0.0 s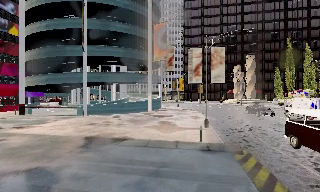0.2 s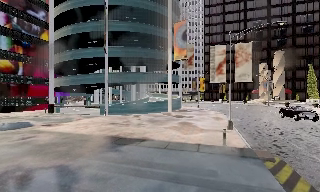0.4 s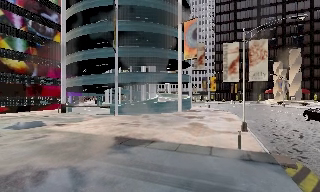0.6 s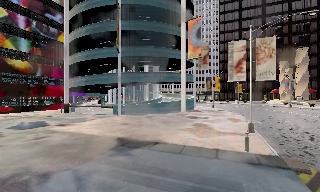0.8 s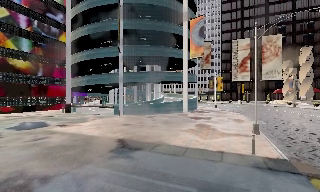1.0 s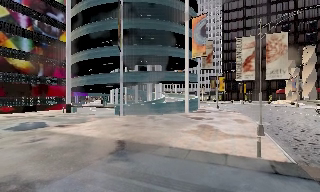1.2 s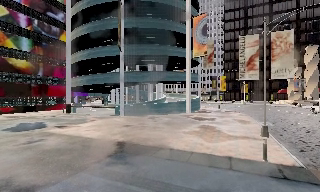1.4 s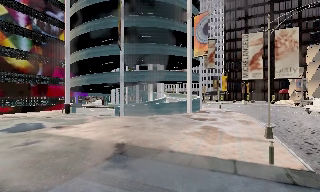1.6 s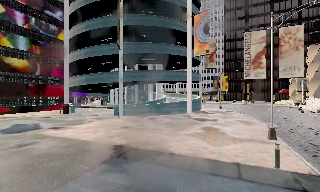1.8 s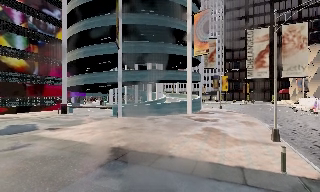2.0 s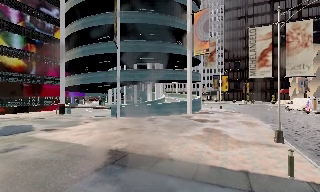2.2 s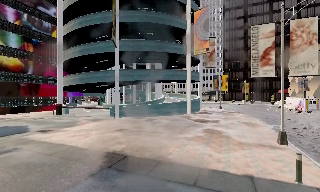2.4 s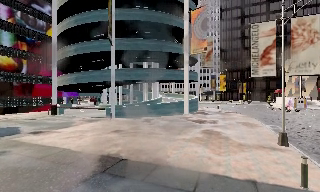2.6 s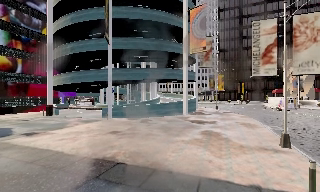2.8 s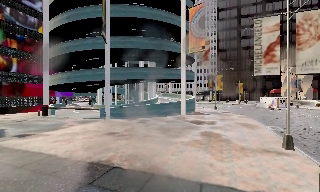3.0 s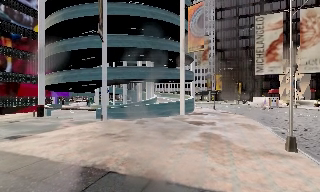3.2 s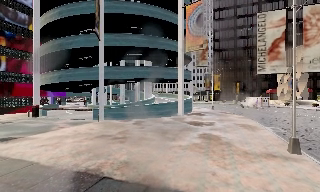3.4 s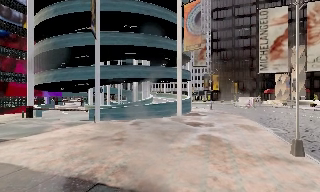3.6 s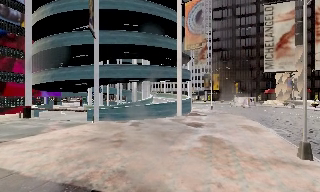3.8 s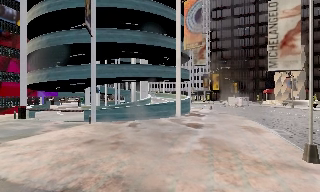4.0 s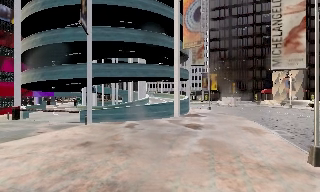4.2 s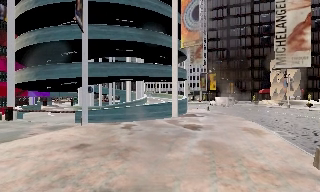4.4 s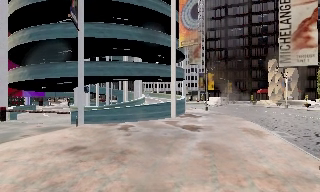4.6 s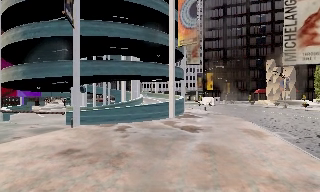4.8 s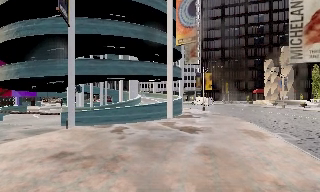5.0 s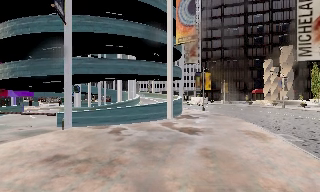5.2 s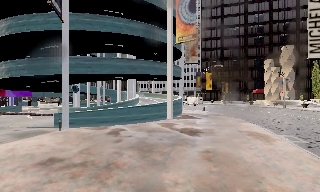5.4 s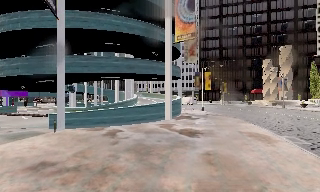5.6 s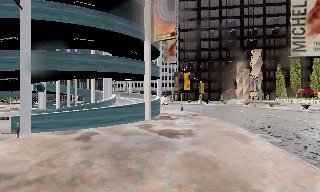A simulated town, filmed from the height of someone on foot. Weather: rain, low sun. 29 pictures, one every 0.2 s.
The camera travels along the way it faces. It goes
forward.
0.0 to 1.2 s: The scene slides to the right, as the camera pans about 15 degrees to its left. It travels forward, about 2 m, so what stands in front looms larger.
1.2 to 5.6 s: The camera swings to its right by about 15 degrees, and the scene slides to the left. It travels forward, about 8 m, so what stands in front looms larger.
The film runs forward here.
